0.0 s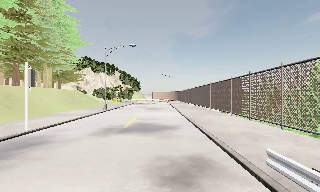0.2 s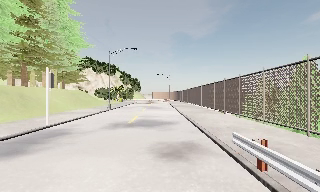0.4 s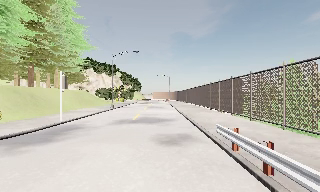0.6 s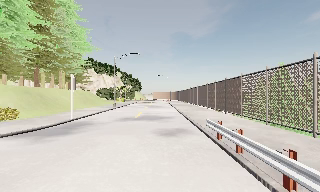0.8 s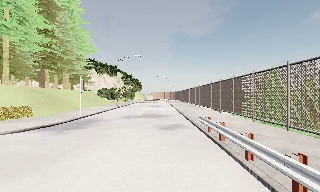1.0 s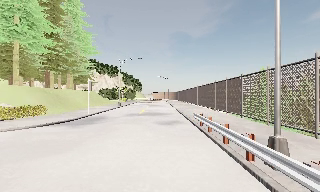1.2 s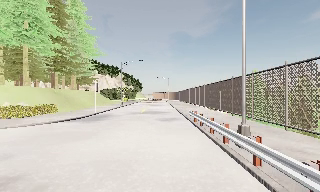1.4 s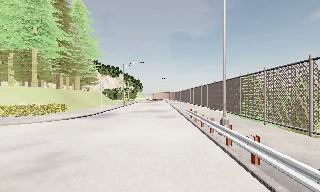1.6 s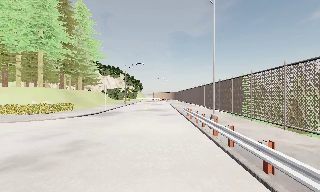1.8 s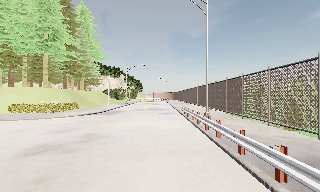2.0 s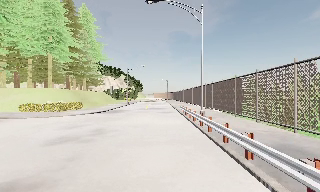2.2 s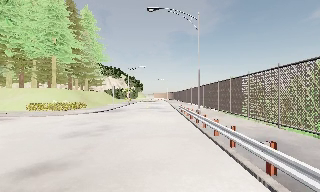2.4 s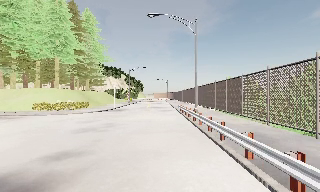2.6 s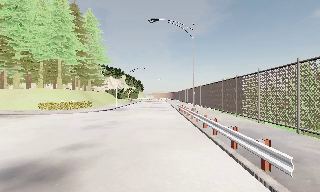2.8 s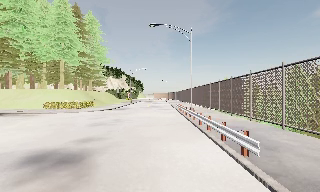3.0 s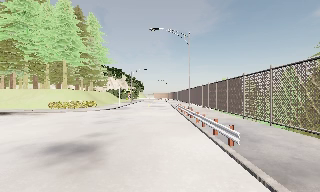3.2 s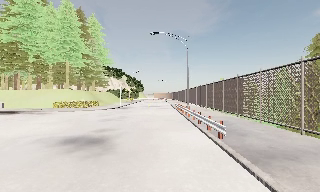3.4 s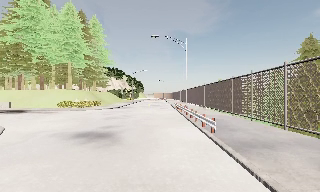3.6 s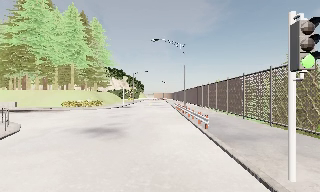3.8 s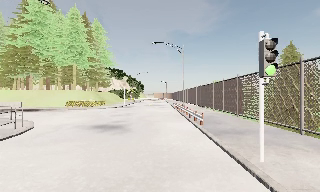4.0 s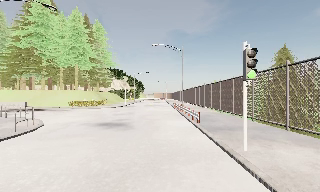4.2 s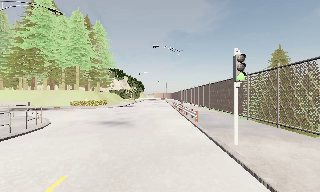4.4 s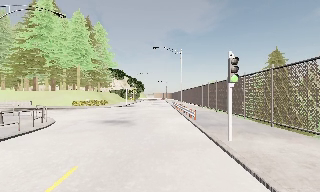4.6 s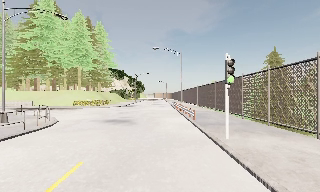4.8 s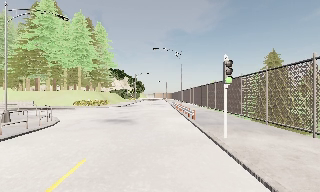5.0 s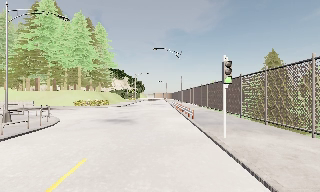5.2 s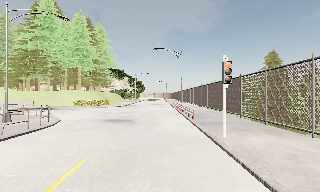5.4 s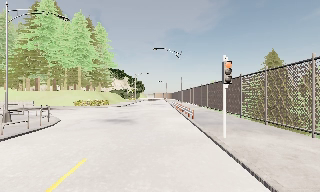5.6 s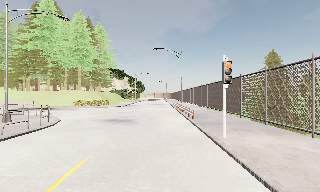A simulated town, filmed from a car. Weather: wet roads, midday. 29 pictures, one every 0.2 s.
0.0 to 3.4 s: The camera travels backward, about 19 m, so what stands in front gets smaller.
3.4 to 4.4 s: The camera travels backward, about 3.5 m, so what stands in front gets smaller. It loses speed.
4.4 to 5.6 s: The camera shifts only a little, or ends up much as it began.
The film runs backward here.
